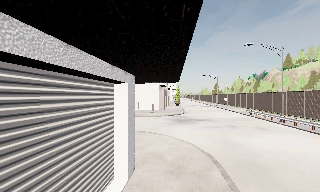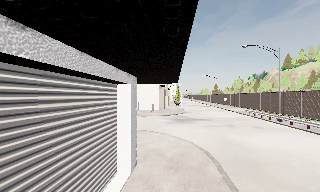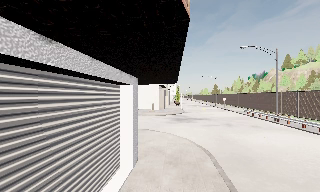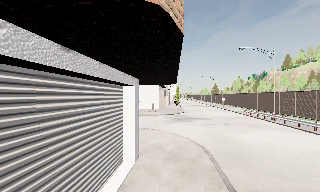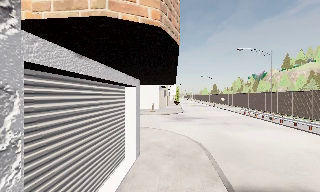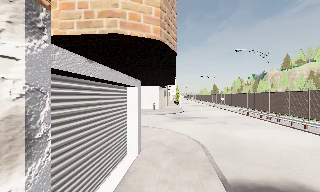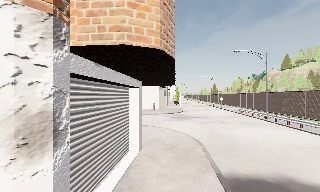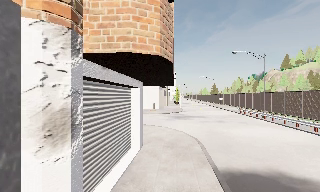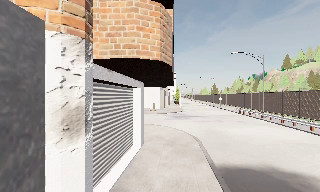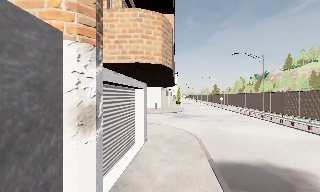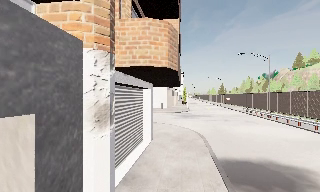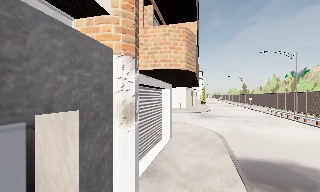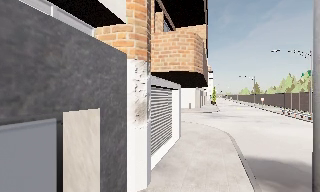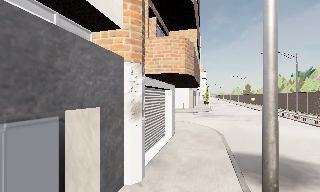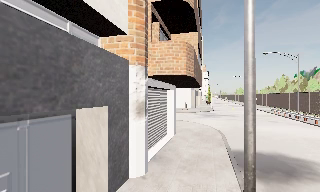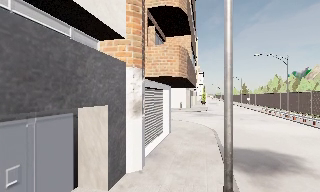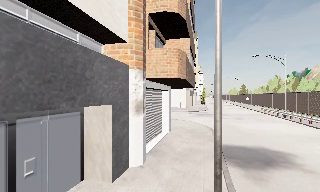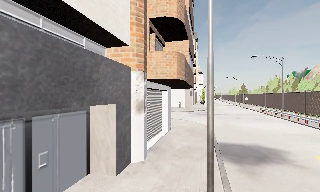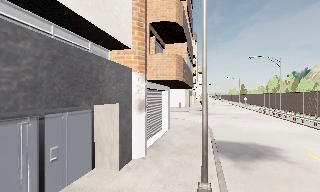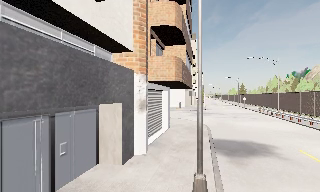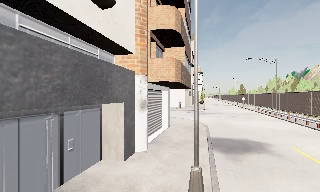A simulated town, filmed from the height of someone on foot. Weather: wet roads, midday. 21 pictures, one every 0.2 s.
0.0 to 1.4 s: The camera travels backward, about 2.5 m, so what stands in front gets smaller.
1.4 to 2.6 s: The camera swings to its left by about 10 degrees, and the scene slides to the right. It travels backward, about 2.5 m, so what stands in front gets smaller.
2.6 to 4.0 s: The camera travels backward, about 2.5 m, so what stands in front gets smaller.
The film runs backward here.
